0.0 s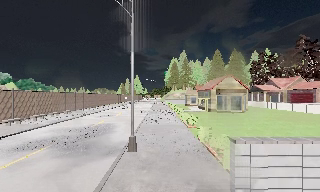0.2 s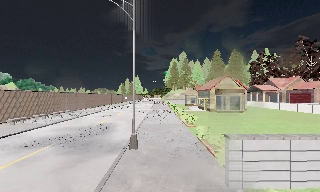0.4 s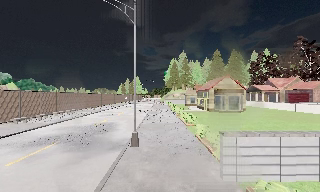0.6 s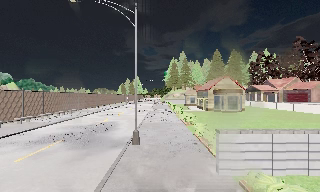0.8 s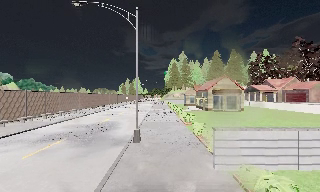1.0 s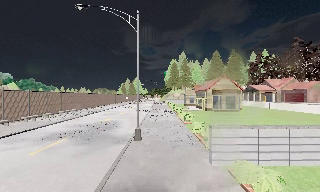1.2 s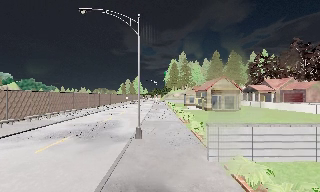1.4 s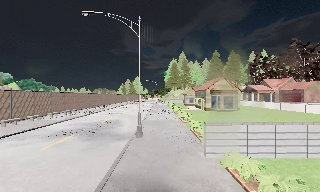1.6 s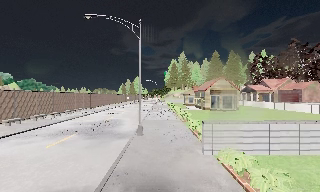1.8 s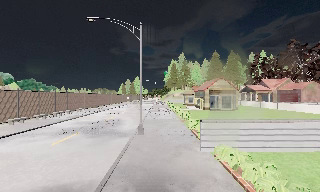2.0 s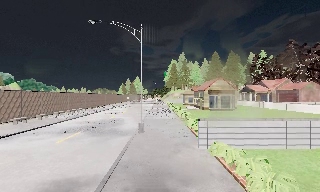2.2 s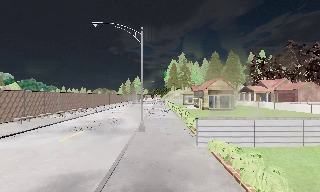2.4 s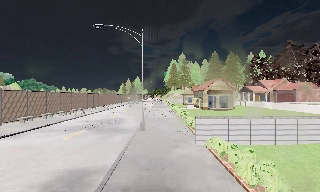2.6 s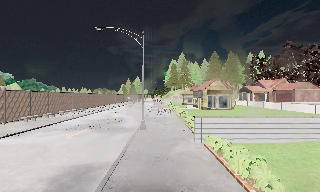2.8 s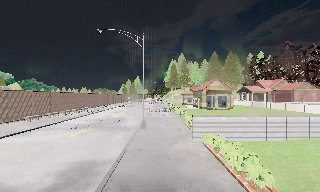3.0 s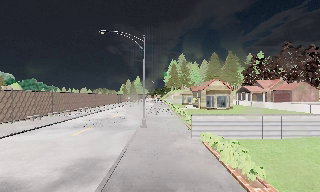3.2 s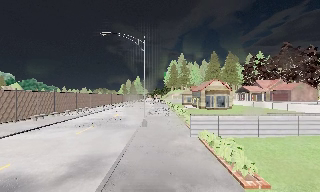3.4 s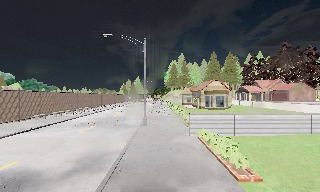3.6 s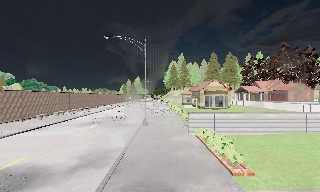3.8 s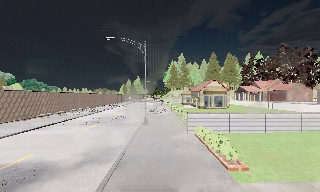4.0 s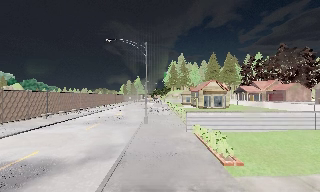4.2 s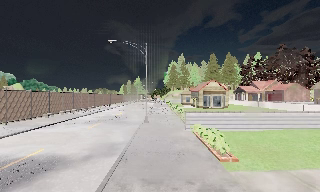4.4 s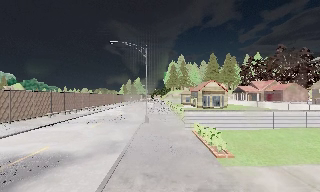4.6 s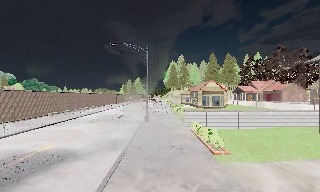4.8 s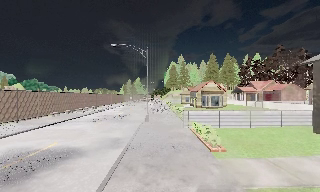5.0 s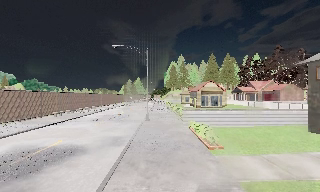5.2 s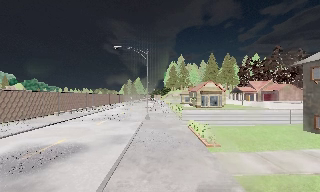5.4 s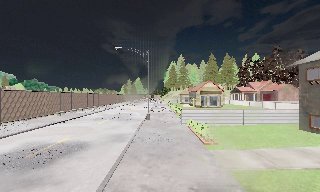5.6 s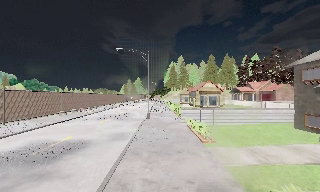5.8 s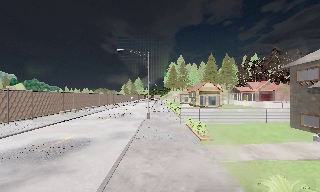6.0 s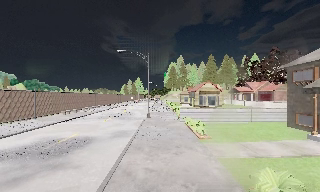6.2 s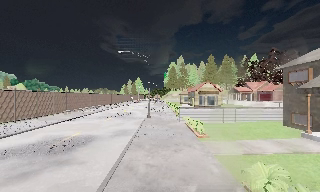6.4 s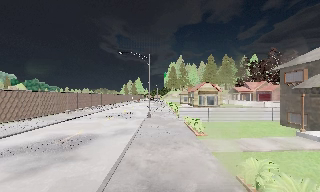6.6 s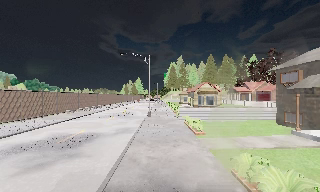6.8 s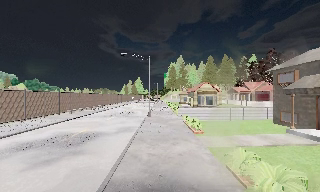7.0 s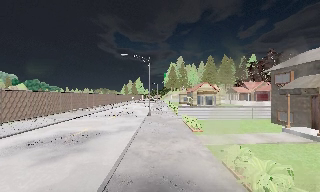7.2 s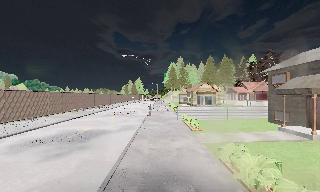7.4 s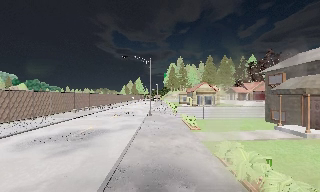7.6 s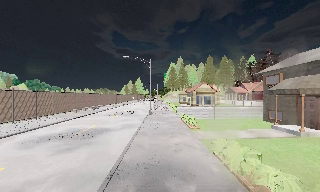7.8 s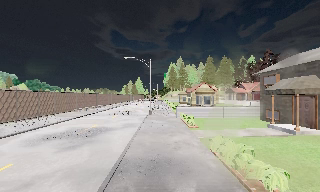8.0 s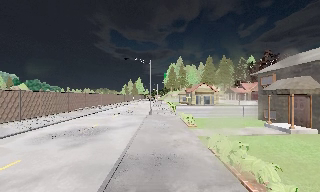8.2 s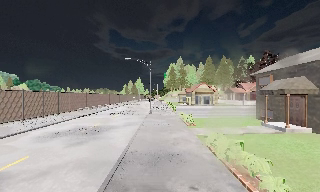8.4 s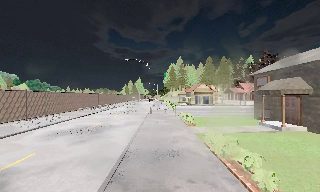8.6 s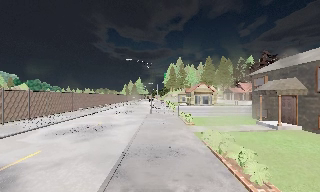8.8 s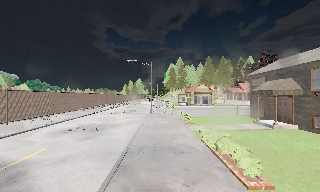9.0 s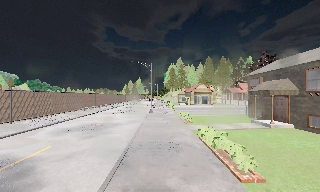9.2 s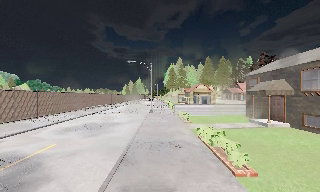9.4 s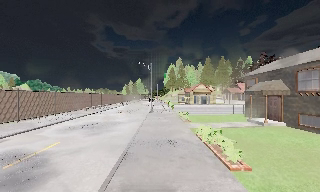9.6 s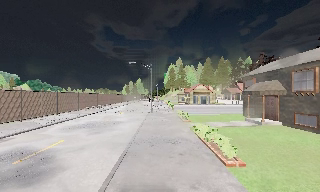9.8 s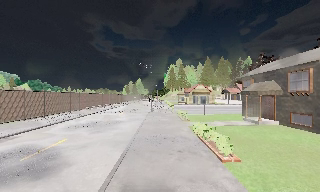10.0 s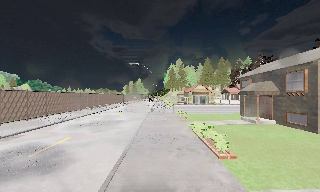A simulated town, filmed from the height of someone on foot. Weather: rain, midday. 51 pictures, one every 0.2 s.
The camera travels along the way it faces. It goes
backward.
0.0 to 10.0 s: The camera travels backward, about 18 m, so what stands in front gets smaller.
The film runs backward here.
